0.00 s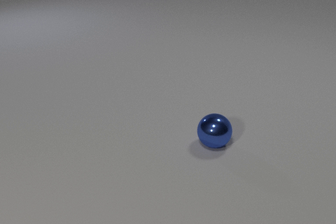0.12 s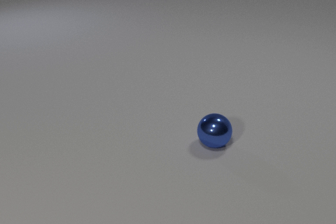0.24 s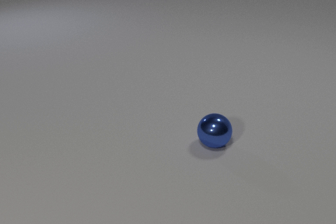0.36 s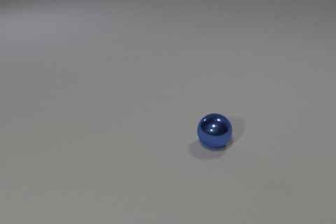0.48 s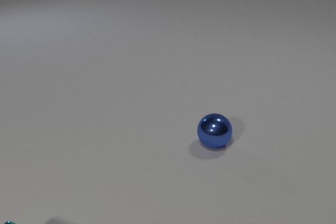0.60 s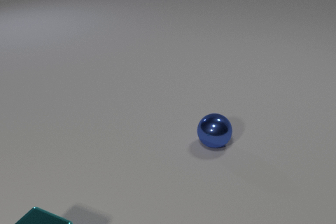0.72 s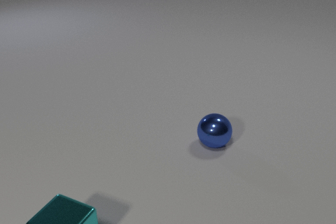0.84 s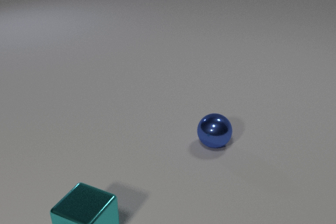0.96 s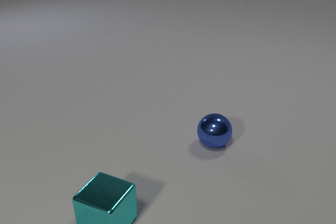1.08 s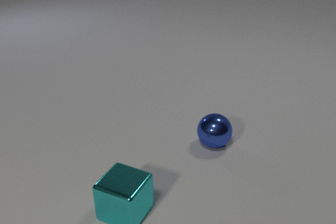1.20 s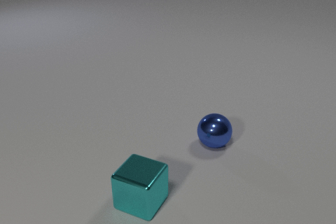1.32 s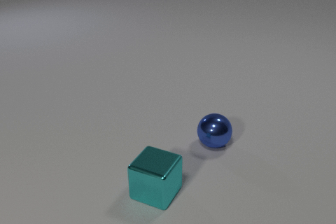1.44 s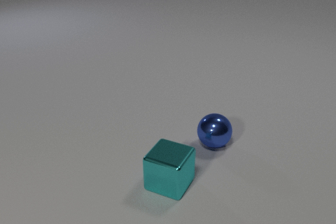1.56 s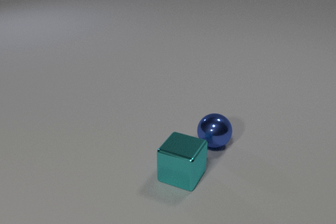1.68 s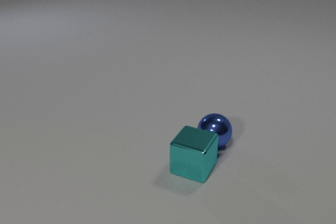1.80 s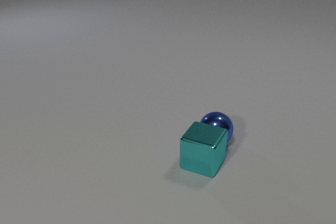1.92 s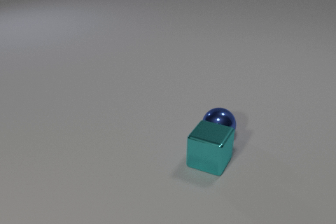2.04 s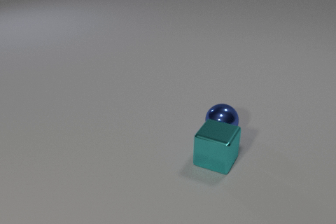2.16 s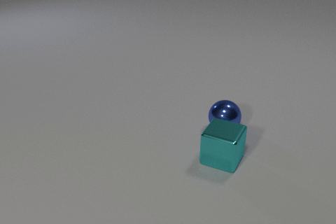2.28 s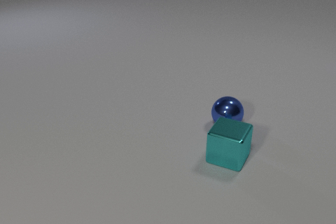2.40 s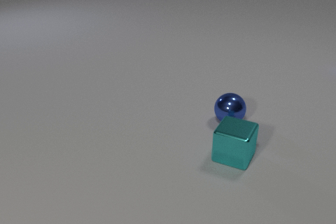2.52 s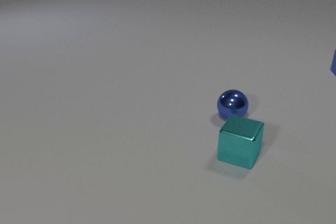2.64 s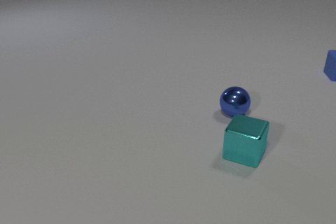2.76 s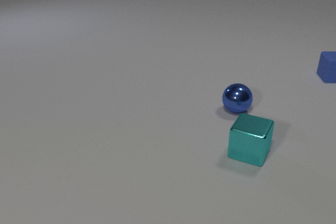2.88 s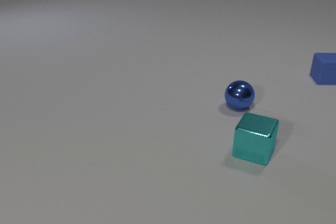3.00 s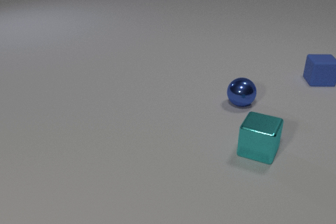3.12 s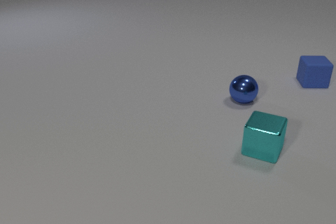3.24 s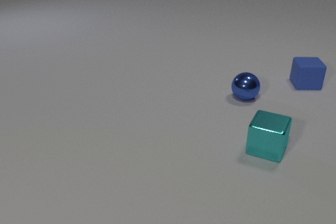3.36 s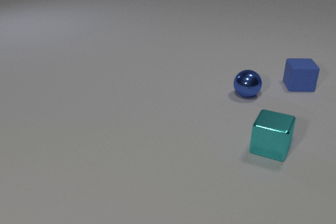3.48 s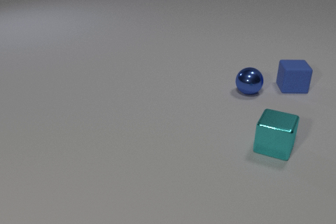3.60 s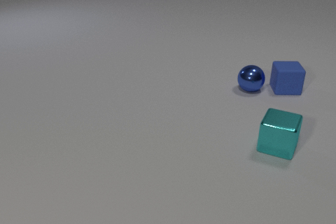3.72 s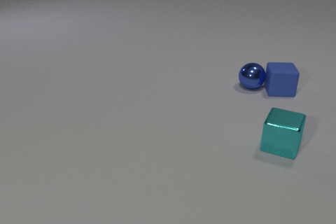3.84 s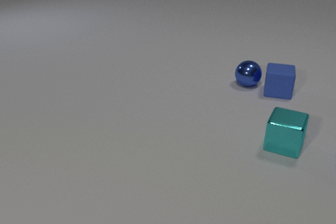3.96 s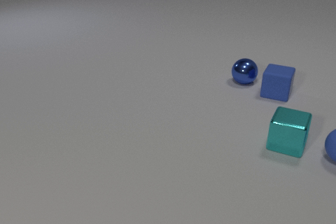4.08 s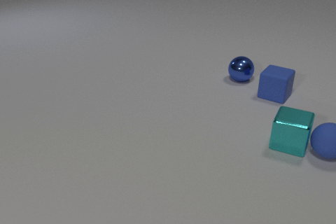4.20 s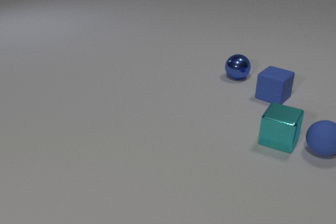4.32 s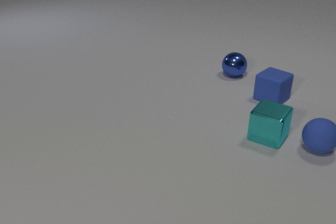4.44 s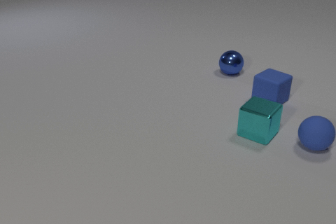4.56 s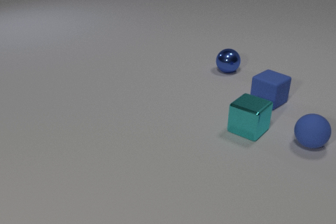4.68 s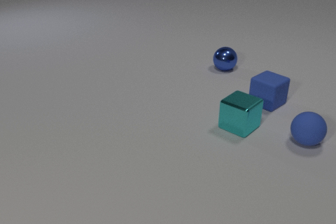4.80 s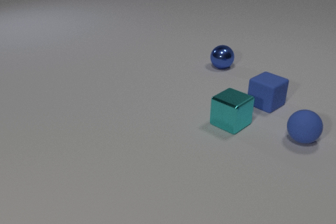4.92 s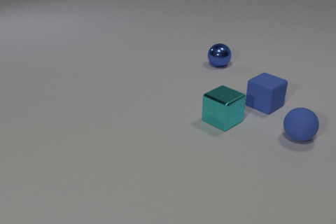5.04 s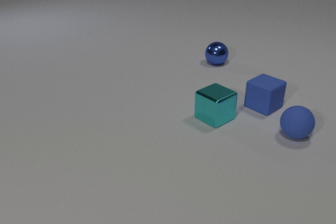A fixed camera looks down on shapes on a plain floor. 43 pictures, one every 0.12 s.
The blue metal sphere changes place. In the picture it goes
away from the camera.
The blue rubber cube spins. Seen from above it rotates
clockwise.
0.00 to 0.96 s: The cyan metal cube comes in at the bottom edge, slides to the right and away from the camera.
0.96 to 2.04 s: The cyan metal cube slides to the right and away from the camera. The blue metal sphere rolls away from the camera. The cyan metal cube and the blue metal sphere collide.
2.04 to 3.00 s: The cyan metal cube slides to the right and away from the camera. The blue metal sphere rolls away from the camera. The blue rubber cube comes in at the right edge, slides toward the camera and to the left.
3.00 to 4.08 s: The cyan metal cube slides to the right and away from the camera. The blue metal sphere rolls away from the camera. The blue rubber sphere comes in at the right edge, rolls to the left. The blue rubber cube slides toward the camera and to the left, spins so that its near face slides to the left, clockwise seen from above. The blue metal sphere and the blue rubber cube collide. The cyan metal cube and the blue rubber sphere collide.
4.08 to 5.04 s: The cyan metal cube slides to the left and away from the camera, spins so that its near face slides to the left, clockwise seen from above. The blue metal sphere rolls away from the camera and to the left. The blue rubber sphere rolls to the left and away from the camera. The blue rubber cube slides toward the camera.
Are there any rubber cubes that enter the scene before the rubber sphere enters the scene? yes.
How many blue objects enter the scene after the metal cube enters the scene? 2.
What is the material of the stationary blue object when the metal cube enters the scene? metal.
